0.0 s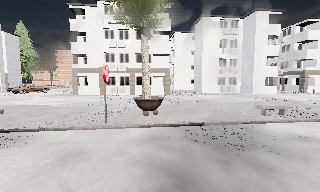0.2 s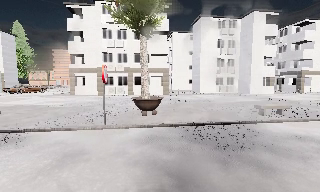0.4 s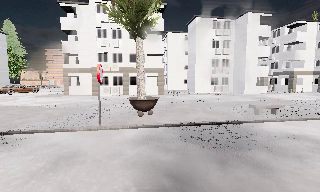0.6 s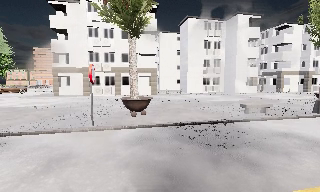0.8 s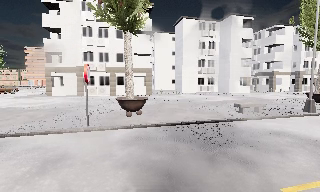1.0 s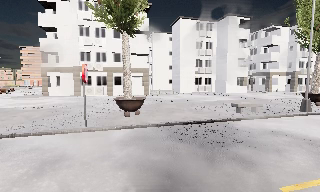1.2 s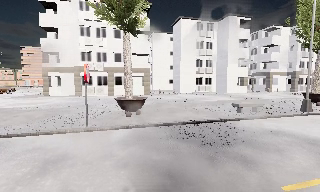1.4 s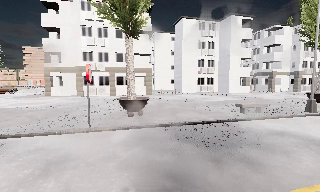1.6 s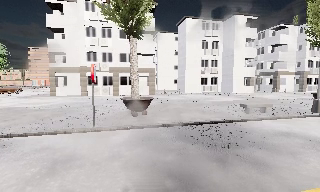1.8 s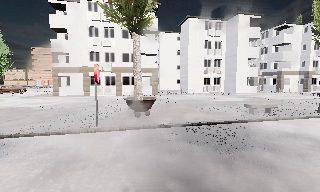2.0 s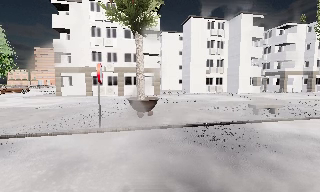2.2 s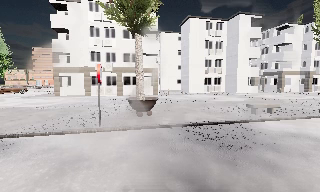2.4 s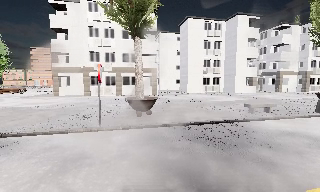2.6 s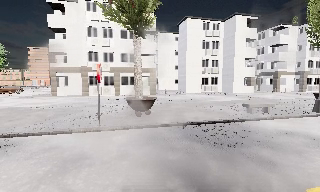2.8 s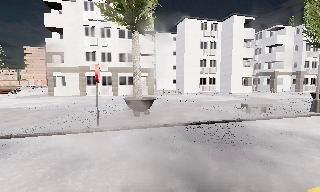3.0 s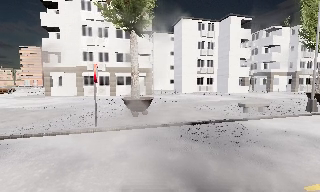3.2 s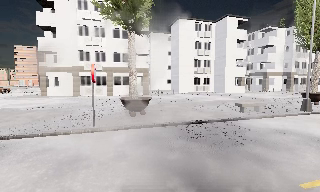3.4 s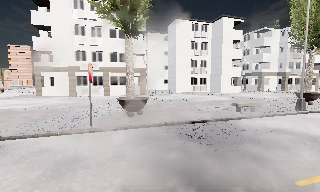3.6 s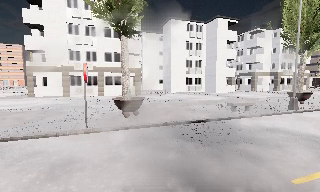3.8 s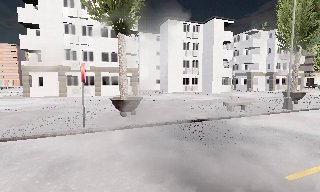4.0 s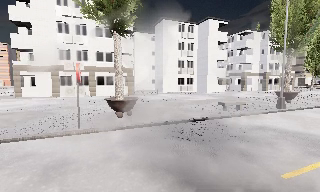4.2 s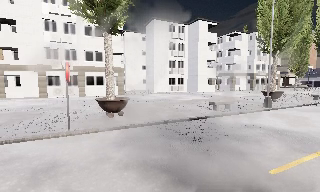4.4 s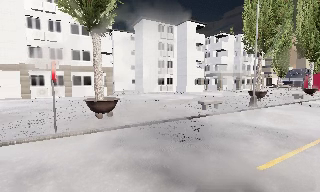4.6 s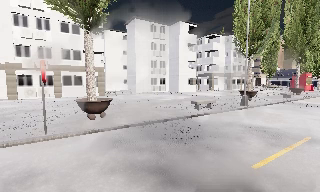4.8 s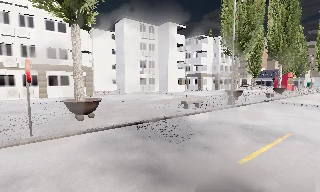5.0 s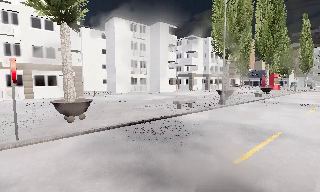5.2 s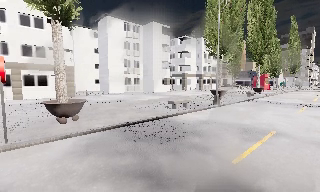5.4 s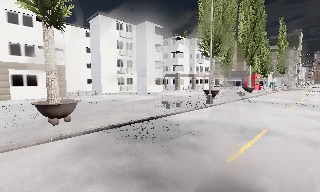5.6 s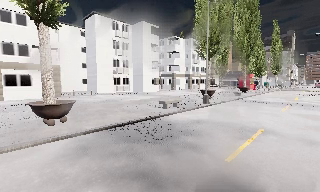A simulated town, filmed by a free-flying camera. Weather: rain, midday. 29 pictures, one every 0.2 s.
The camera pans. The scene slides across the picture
to the left.
The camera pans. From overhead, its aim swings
clockwise.
0.0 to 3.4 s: The camera pans to its right, which is clockwise from overhead, by about 10 degrees. It travels to its left, about 0.5 m.
3.4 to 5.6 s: The camera swings to its right by about 30 degrees, and the scene slides to the left. It travels to its left, about 0.5 m.
The film runs backward here.
